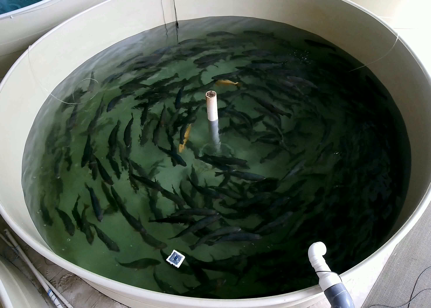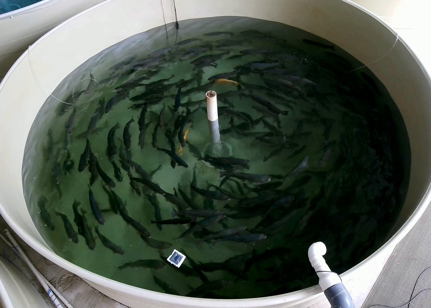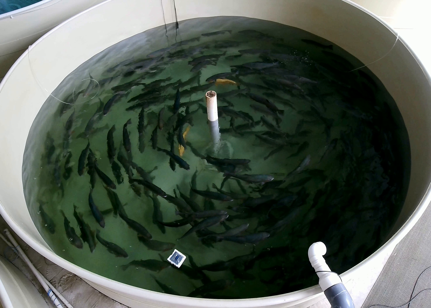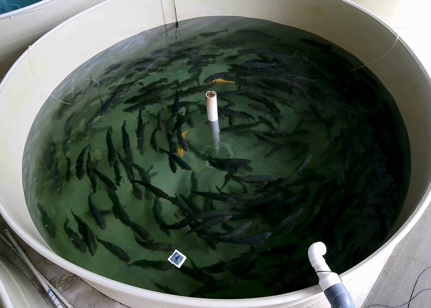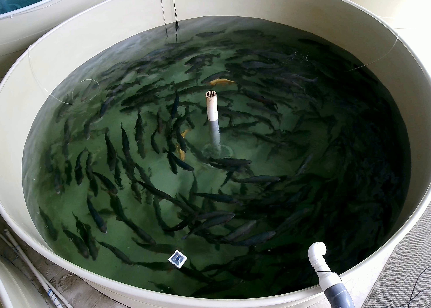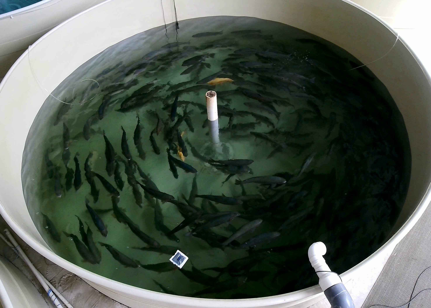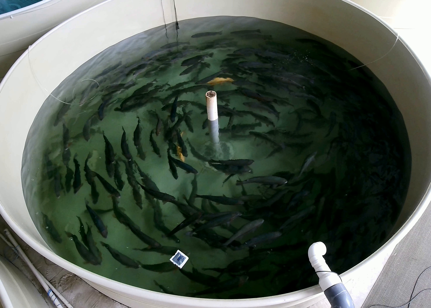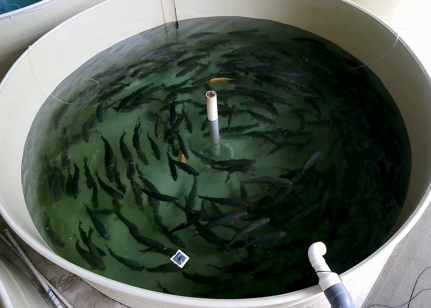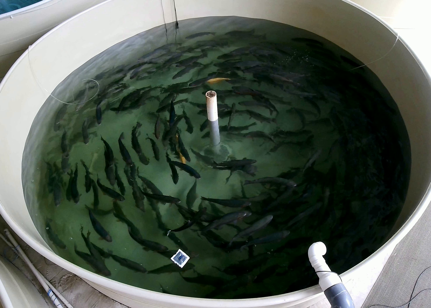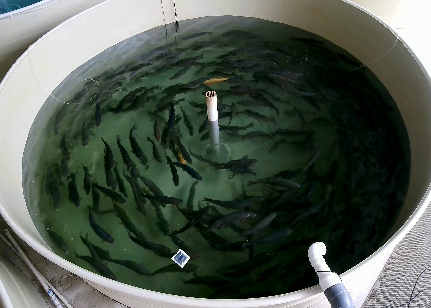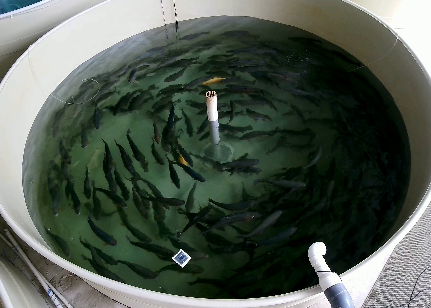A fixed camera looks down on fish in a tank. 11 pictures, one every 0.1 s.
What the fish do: Normal cruising.
